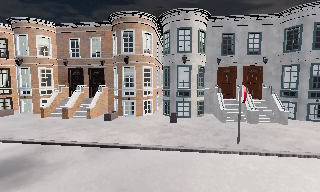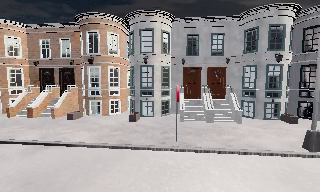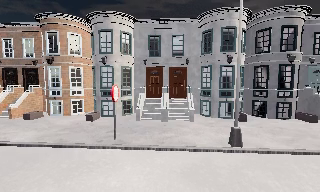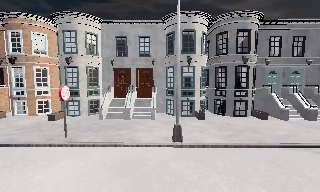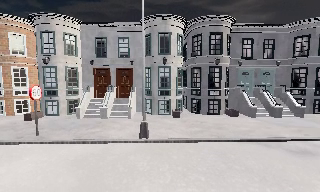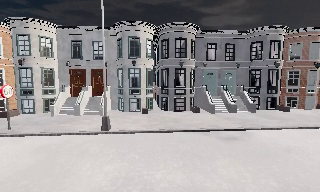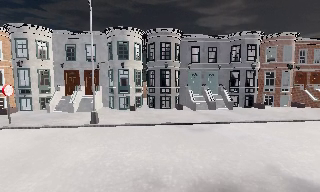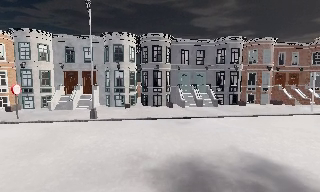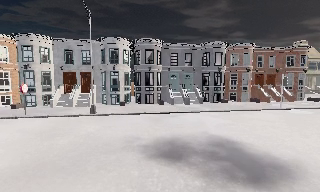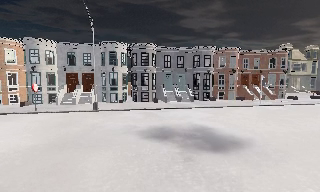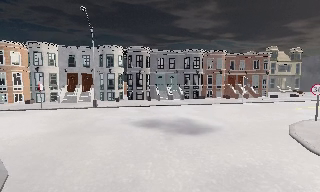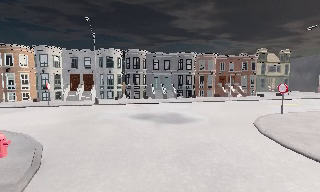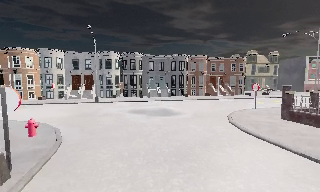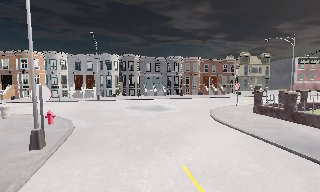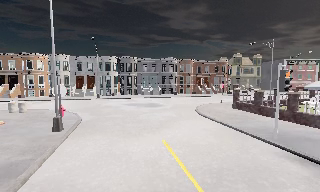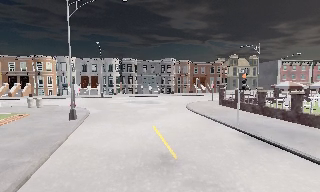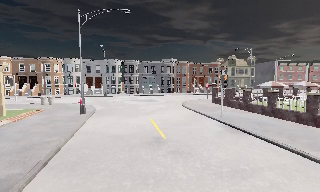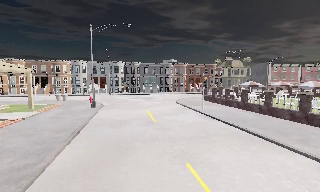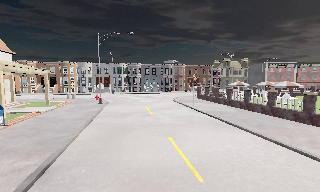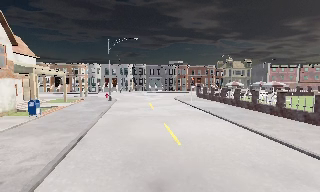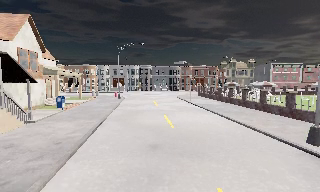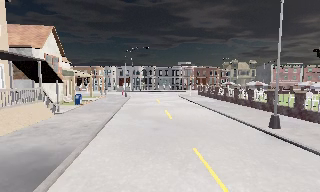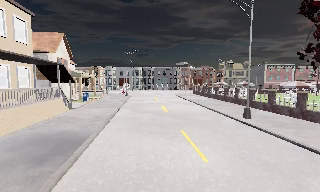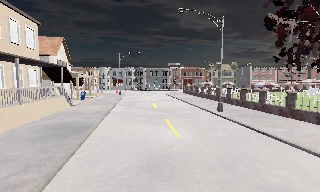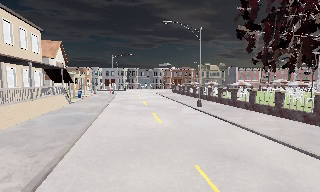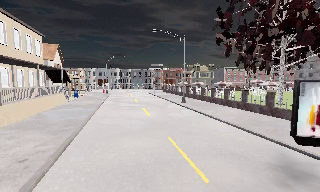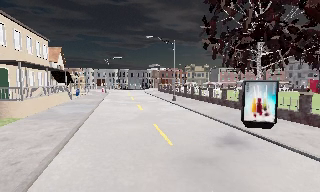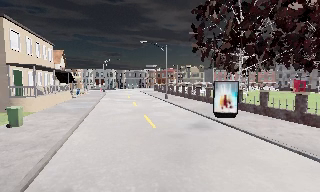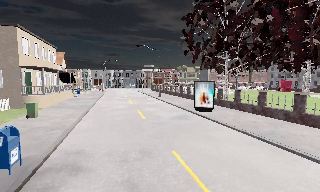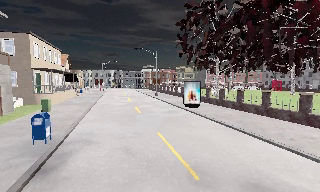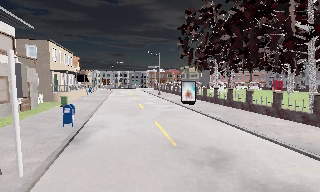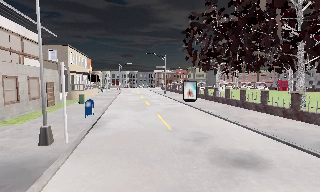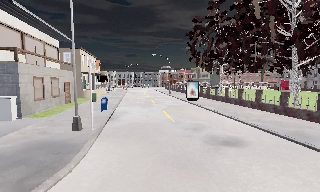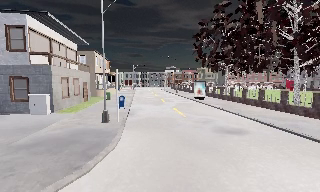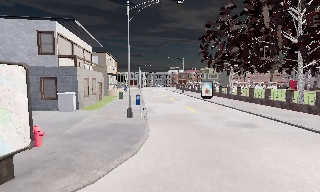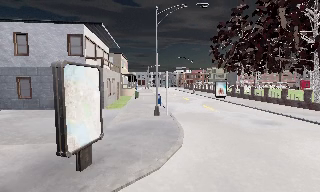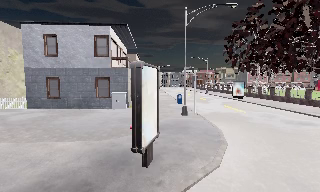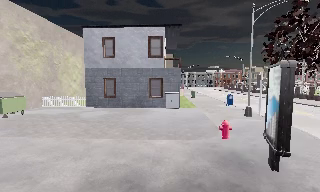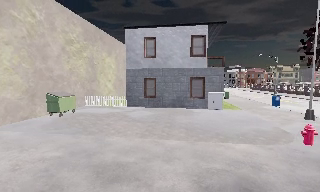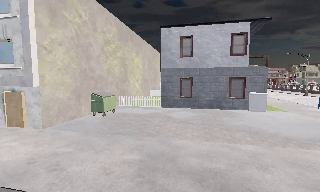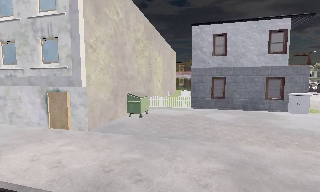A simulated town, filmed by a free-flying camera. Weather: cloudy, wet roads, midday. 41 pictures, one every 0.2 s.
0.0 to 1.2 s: The scene slides to the left, as the camera pans about 10 degrees to its right. It travels to its right, about 11 m, so close, fixed things drift to the left.
1.2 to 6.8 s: The camera travels backward, about 60 m, so what stands in front gets smaller.
6.8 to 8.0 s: The camera swings to its left by about 20 degrees, and the scene slides to the right. It travels to its left, about 13 m, so close, fixed things drift to the right.
The film runs forward here.
